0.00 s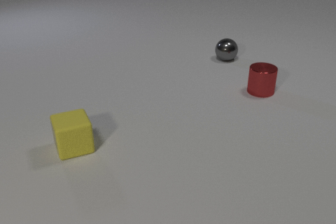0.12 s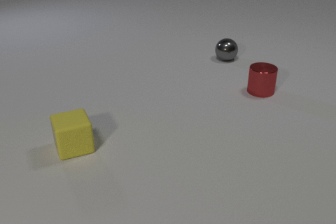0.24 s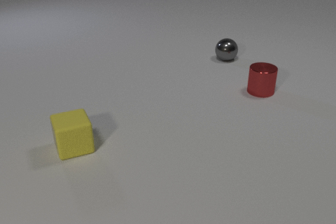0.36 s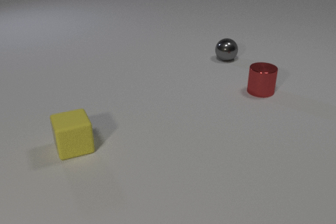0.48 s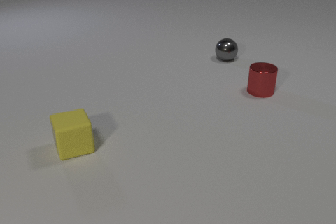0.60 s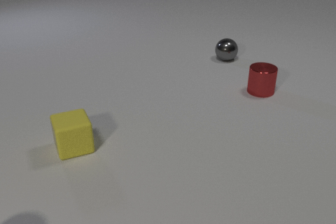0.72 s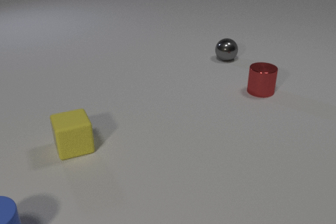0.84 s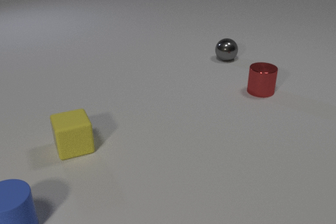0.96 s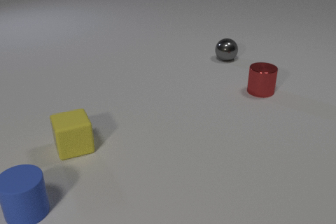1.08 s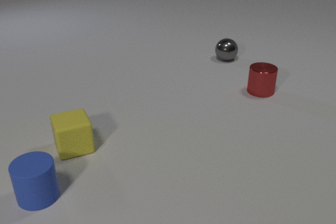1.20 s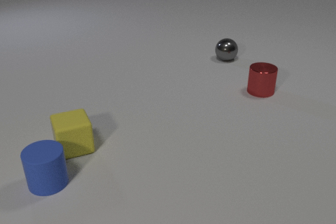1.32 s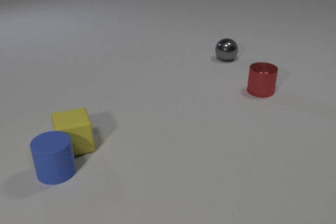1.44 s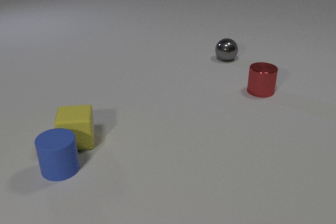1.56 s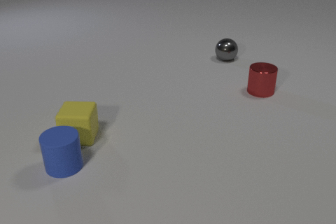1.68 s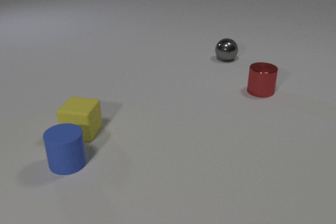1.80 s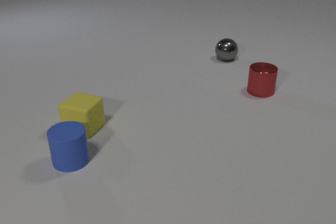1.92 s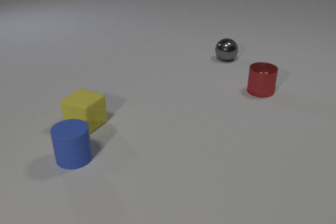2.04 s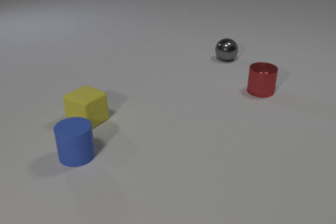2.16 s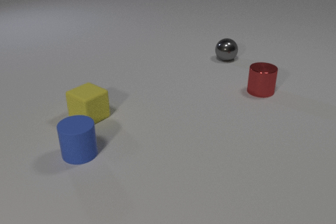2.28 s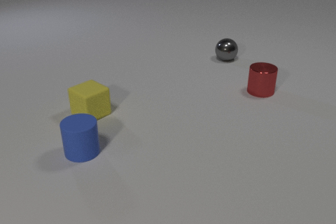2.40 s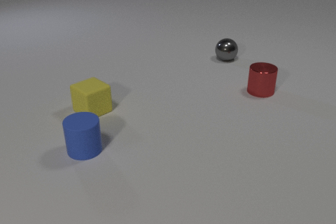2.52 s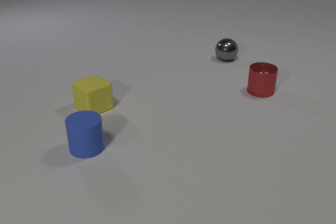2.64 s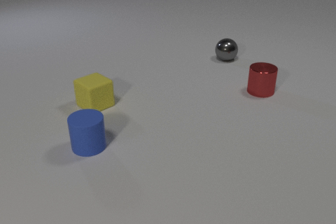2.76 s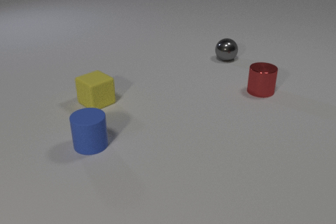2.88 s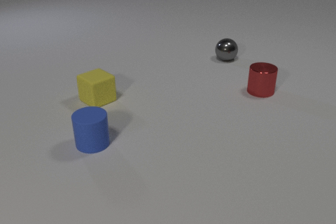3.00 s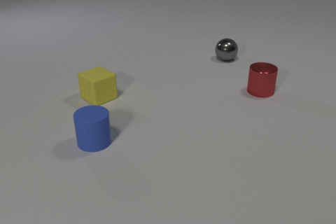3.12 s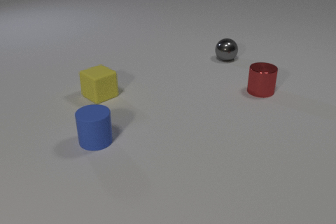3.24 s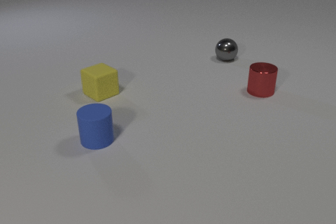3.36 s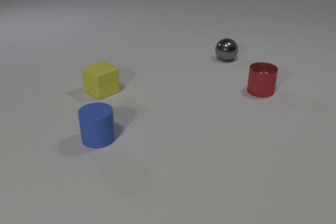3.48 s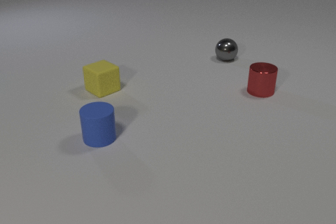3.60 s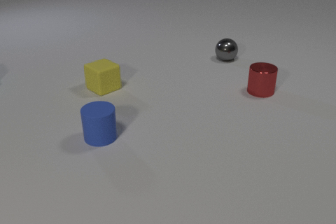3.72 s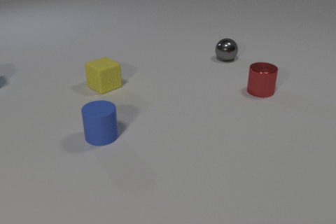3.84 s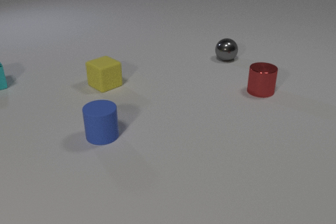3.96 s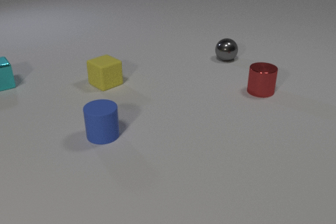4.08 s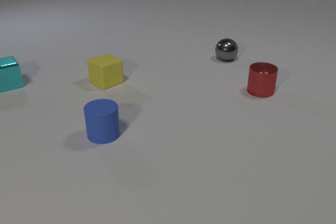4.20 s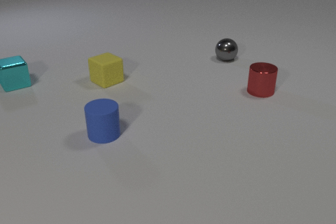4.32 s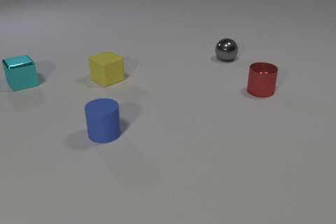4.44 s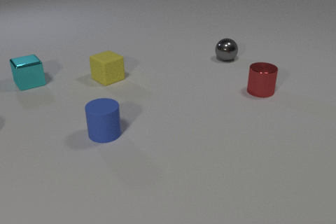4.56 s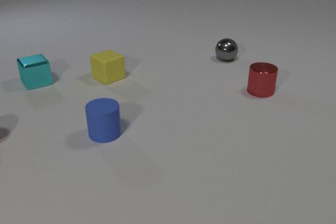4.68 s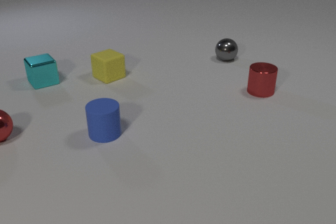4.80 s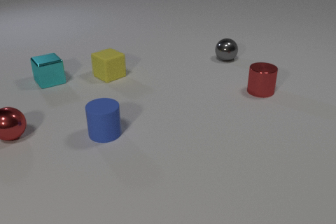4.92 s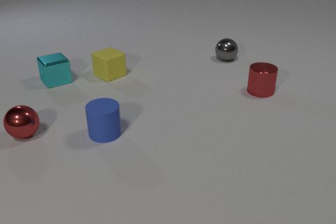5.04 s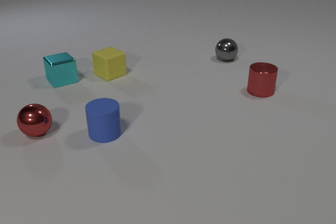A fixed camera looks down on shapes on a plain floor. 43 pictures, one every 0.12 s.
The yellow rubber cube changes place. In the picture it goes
away from the camera.
The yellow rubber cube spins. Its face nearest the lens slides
to the left.
0.00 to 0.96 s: The blue rubber cylinder comes in at the bottom edge, slides away from the camera and to the right.
0.96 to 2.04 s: The blue rubber cylinder slides away from the camera and to the right. The yellow rubber cube slides away from the camera, spins so that its near face slides to the left, clockwise seen from above. The blue rubber cylinder and the yellow rubber cube collide.
2.04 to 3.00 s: The blue rubber cylinder slides away from the camera and to the right. The yellow rubber cube slides away from the camera.
3.00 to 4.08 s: The blue rubber cylinder slides away from the camera and to the right. The yellow rubber cube slides away from the camera. The cyan metal cube comes in at the left edge, slides to the right.
4.08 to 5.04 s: The yellow rubber cube slides away from the camera. The cyan metal cube slides to the right. The red metal sphere comes in at the left edge, rolls to the right.
How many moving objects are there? 4.
How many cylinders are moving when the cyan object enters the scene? 1.
How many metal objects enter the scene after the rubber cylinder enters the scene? 2.
